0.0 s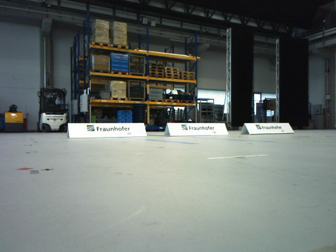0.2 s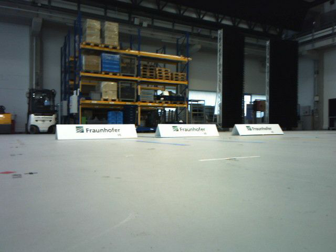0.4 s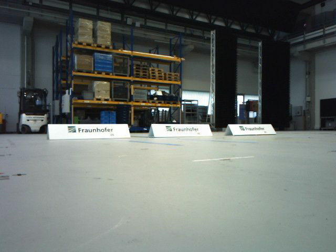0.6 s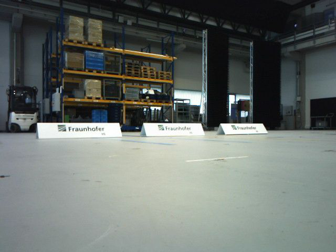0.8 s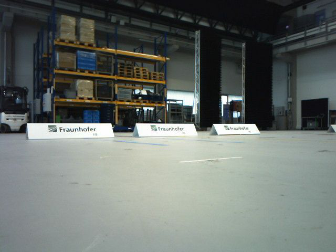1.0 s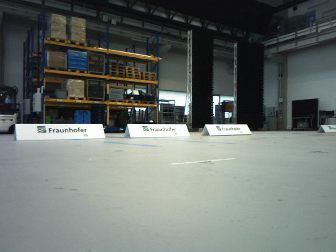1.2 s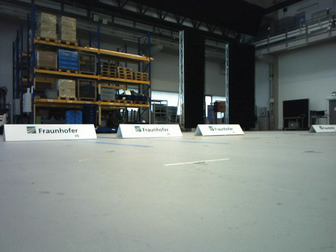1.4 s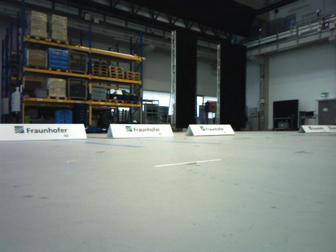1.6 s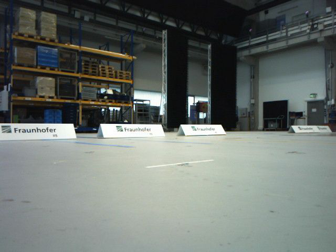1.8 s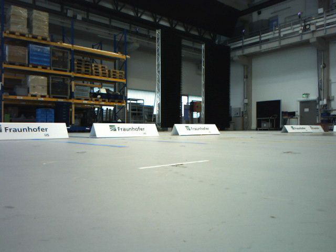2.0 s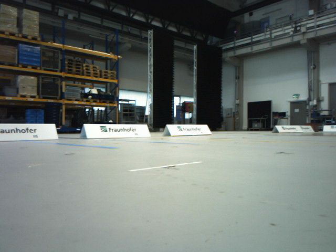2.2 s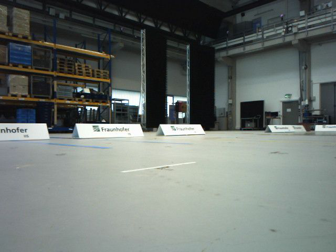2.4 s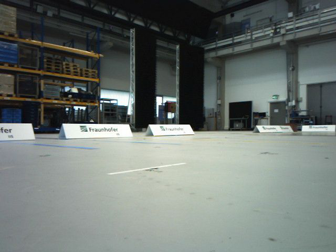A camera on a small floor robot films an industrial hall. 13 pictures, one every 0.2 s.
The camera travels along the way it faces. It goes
forward.
0.0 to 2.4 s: The scene slides to the left, as the camera pans about 15 degrees to its right. It travels forward, about 0.5 m, so what stands in front looms larger.
The film runs forward here.
